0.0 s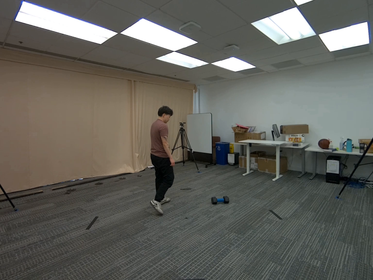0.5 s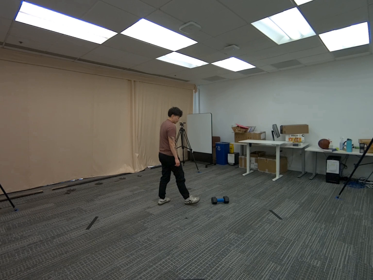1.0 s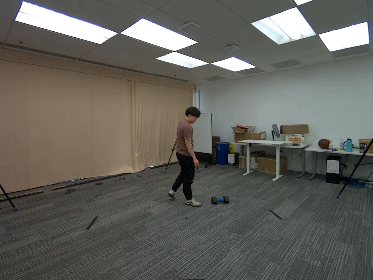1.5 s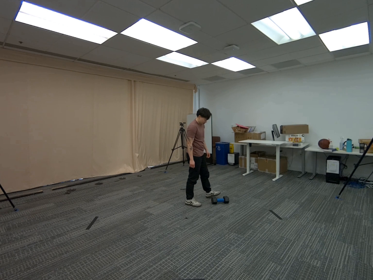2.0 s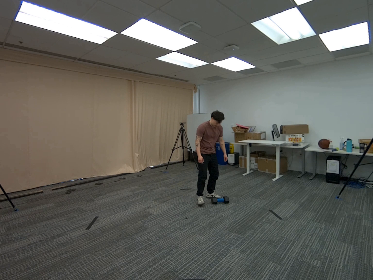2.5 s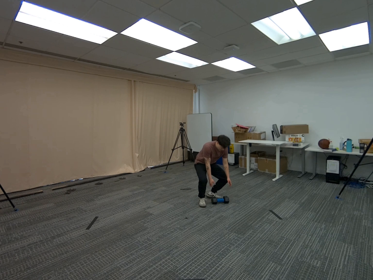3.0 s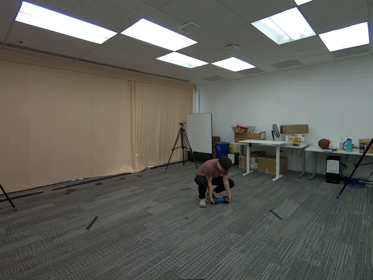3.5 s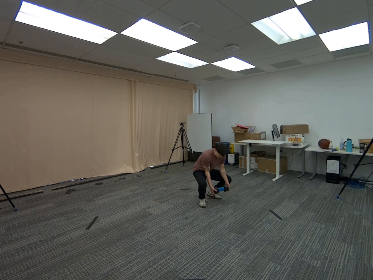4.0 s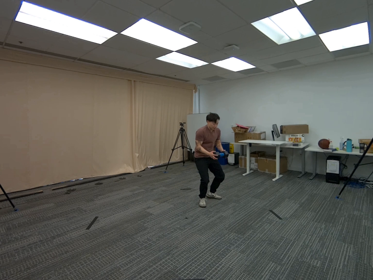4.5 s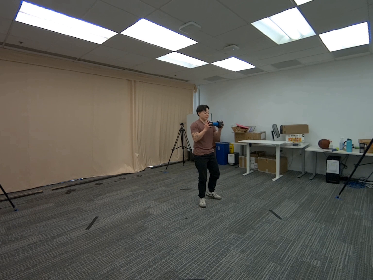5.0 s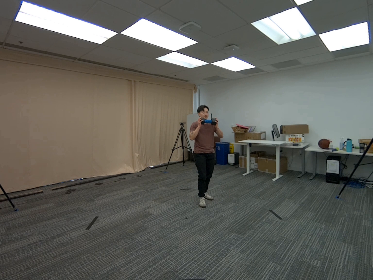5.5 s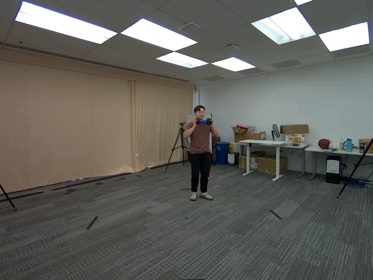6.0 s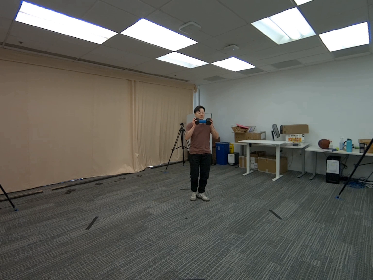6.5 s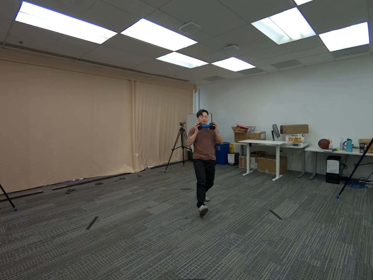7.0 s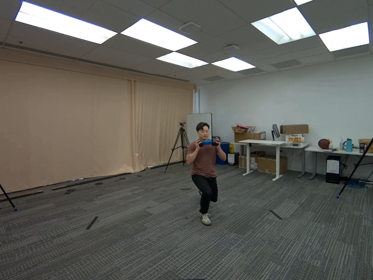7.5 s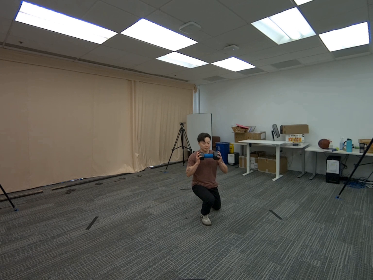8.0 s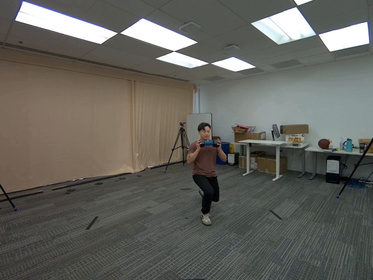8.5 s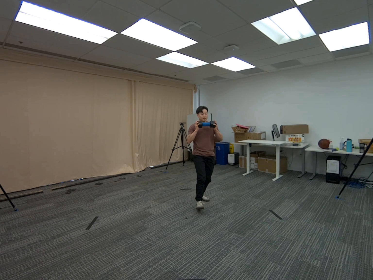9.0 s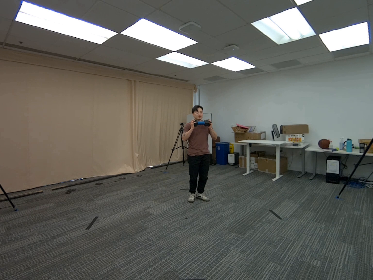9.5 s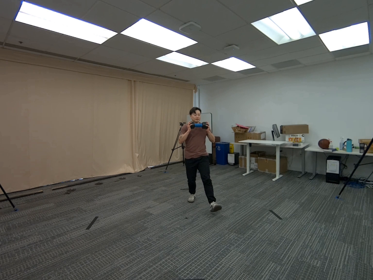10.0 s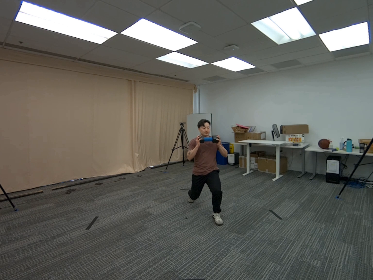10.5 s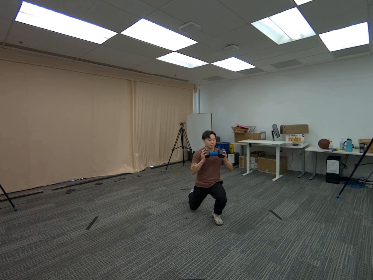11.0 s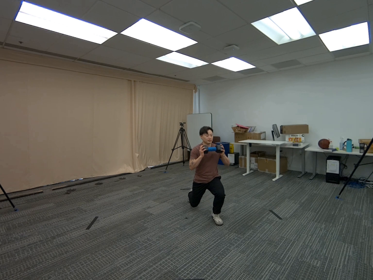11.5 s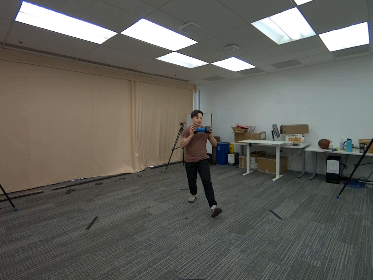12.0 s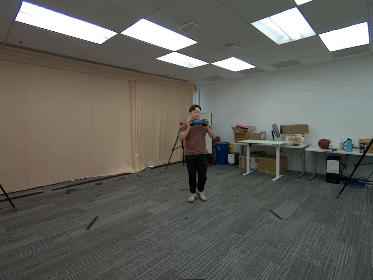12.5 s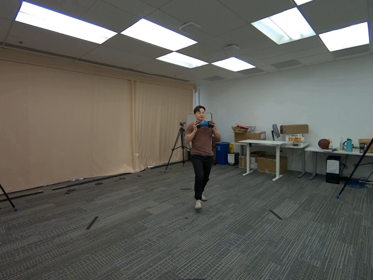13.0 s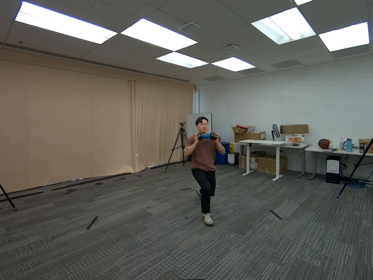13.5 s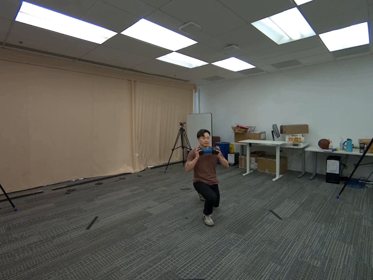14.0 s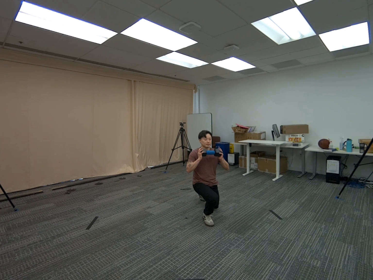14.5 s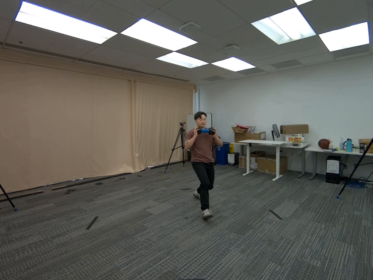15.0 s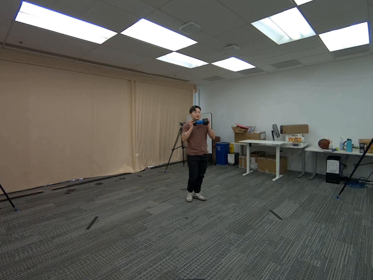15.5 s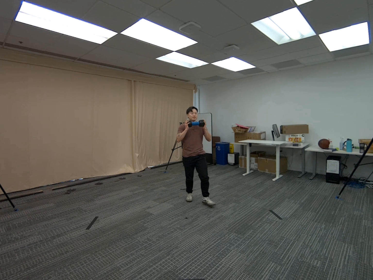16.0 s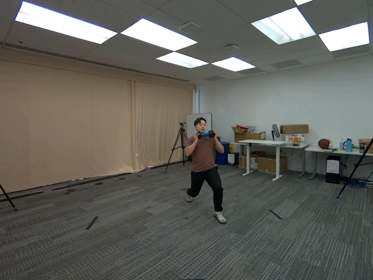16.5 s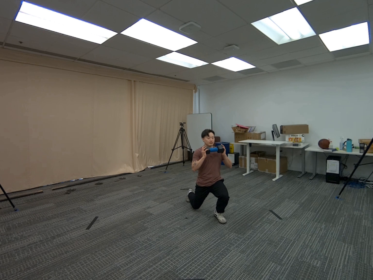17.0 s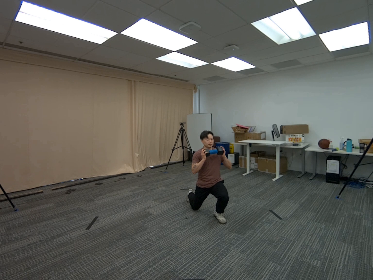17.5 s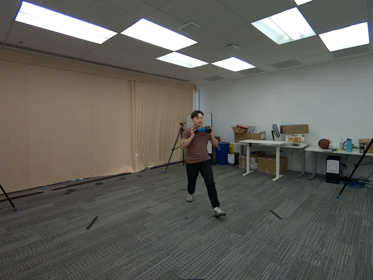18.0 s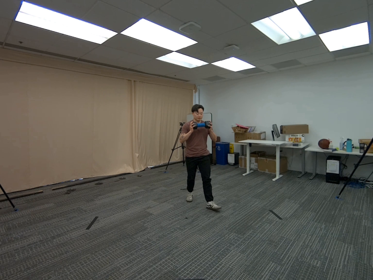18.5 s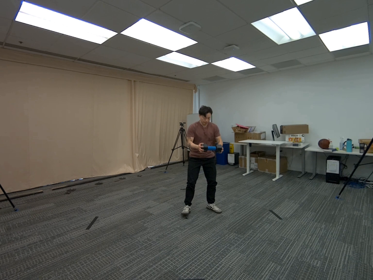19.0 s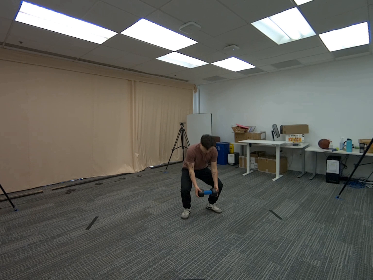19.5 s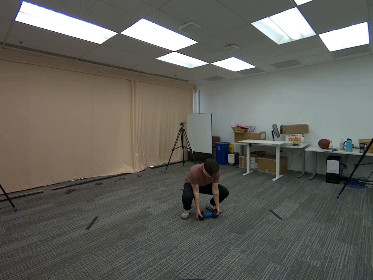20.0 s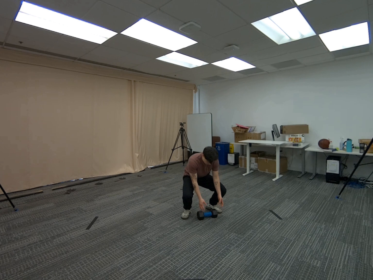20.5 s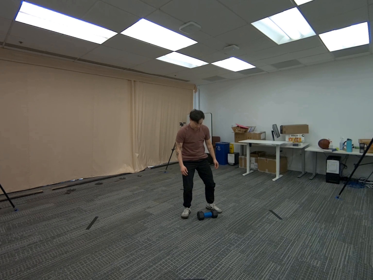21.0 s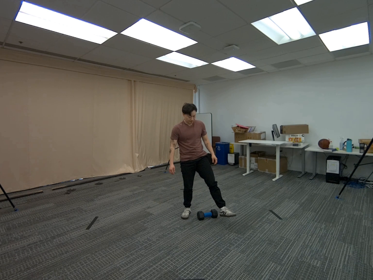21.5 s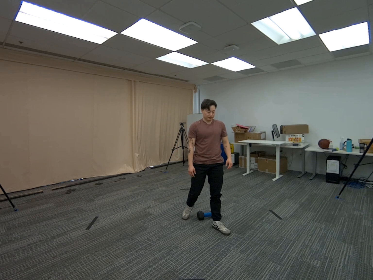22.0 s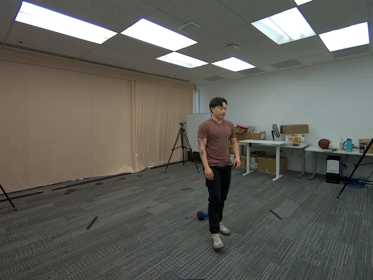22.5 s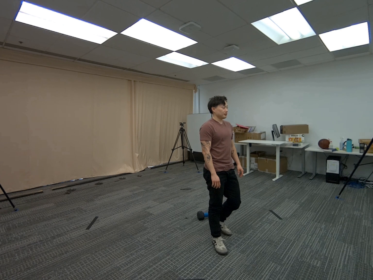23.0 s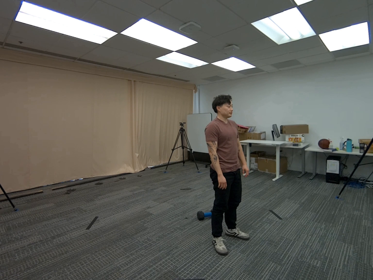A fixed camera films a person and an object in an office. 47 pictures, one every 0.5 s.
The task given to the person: Walk to the dumbbell, grasp it with both hands, and perform alternating lunges while holding it. Continue until finished, then place the dumbbell on the ground.
